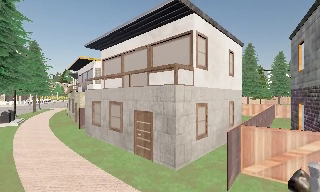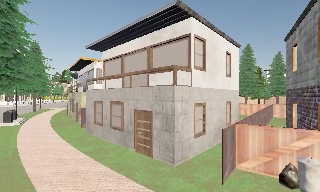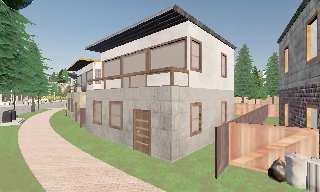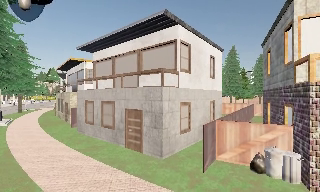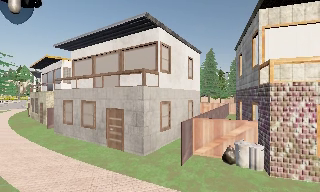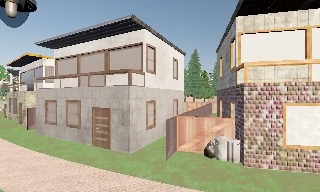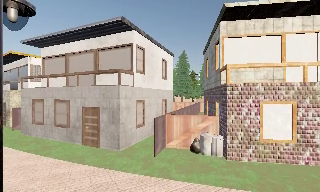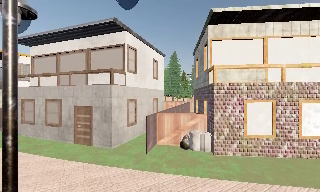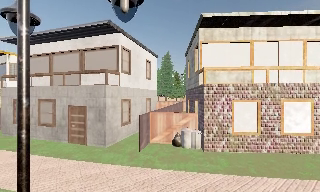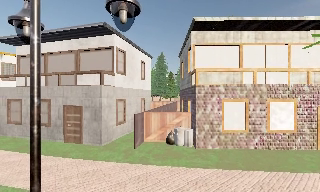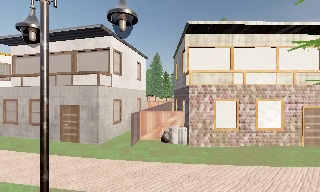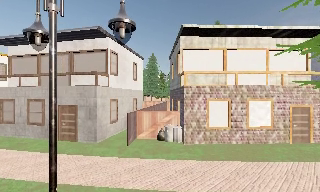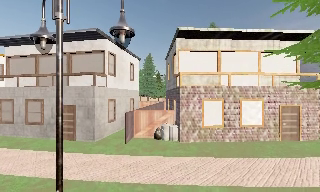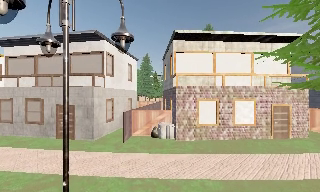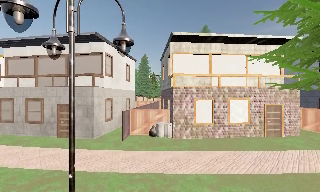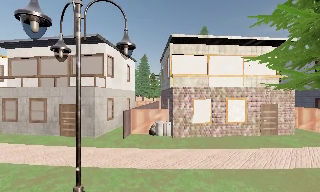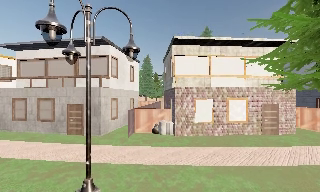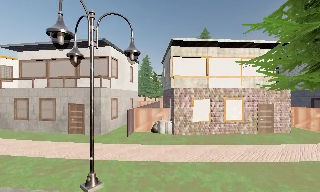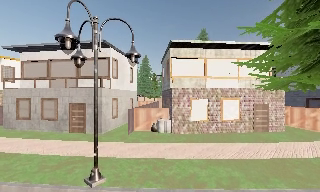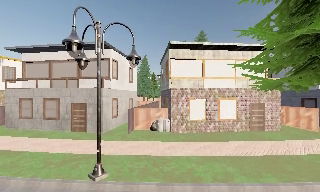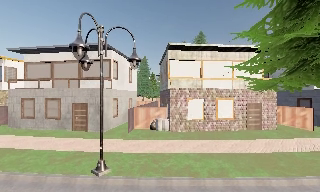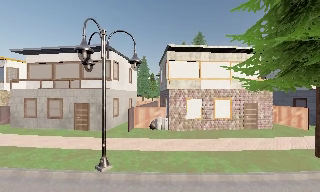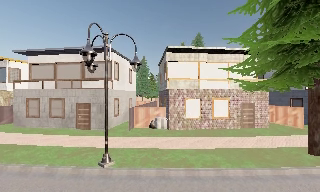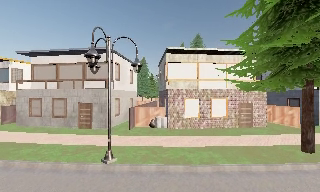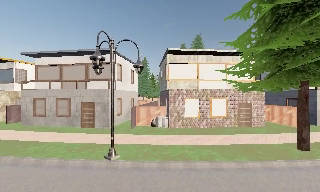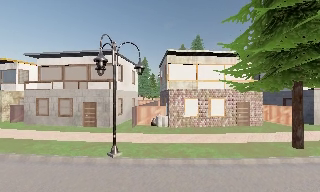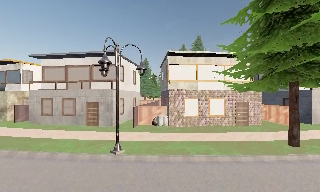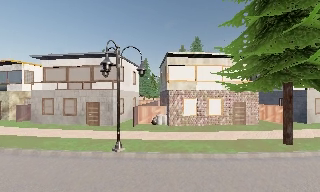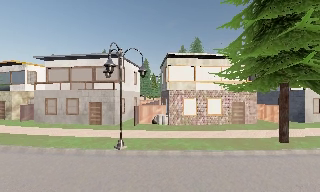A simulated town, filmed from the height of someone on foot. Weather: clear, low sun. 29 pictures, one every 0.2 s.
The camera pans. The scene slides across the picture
to the left.
The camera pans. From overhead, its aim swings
clockwise.
0.0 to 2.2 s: The scene slides to the left, as the camera pans about 30 degrees to its right. It travels backward, about 3.5 m.
2.2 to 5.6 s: The camera travels backward, about 5 m, so what stands in front gets smaller.
The film runs backward here.
